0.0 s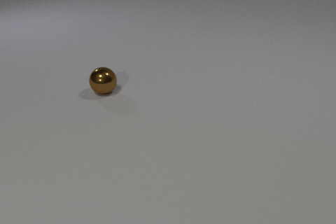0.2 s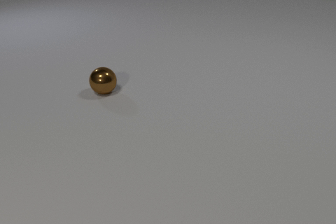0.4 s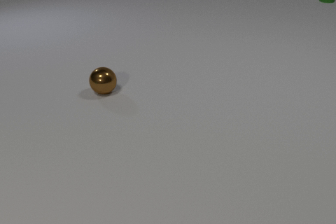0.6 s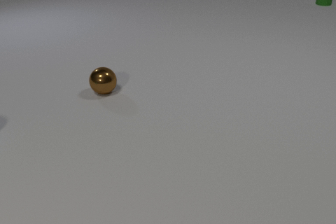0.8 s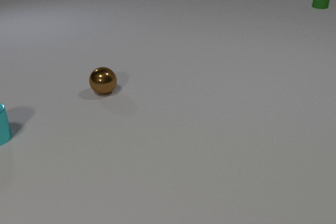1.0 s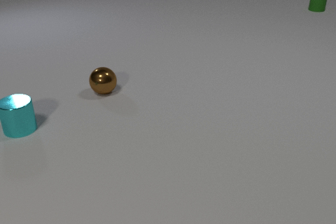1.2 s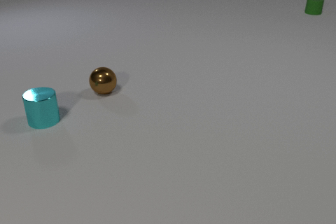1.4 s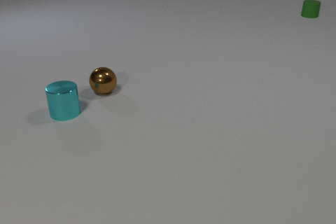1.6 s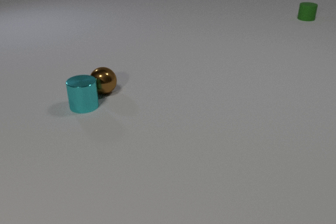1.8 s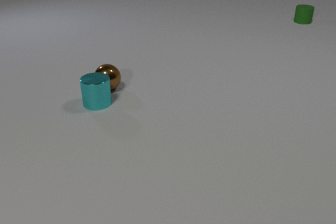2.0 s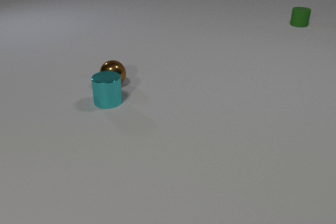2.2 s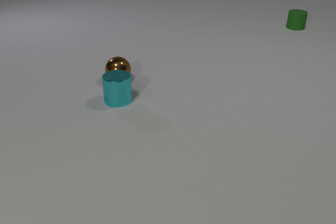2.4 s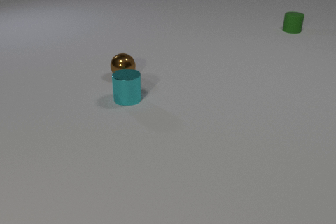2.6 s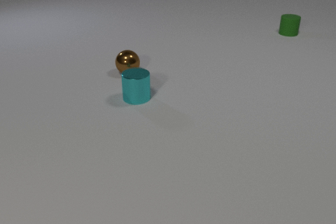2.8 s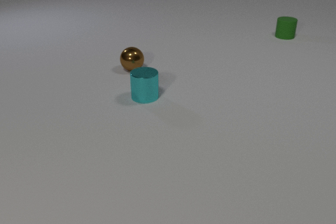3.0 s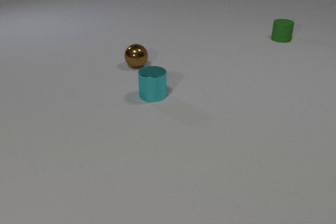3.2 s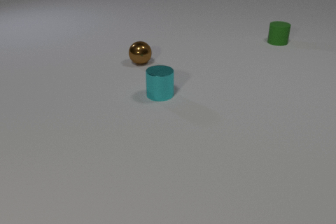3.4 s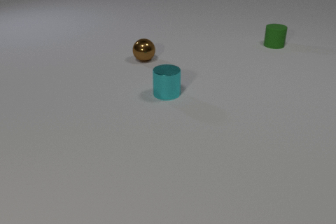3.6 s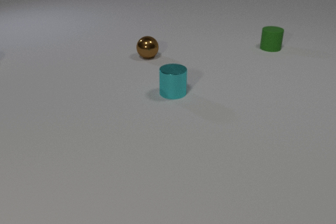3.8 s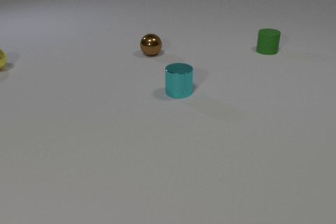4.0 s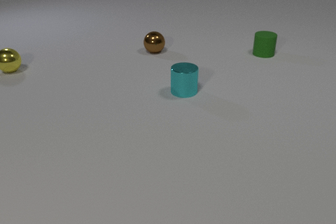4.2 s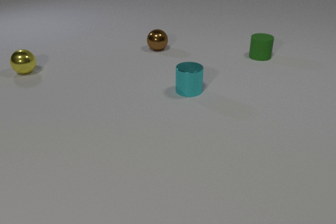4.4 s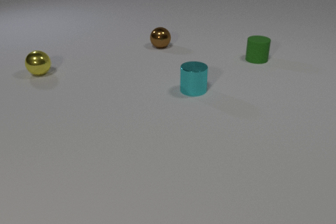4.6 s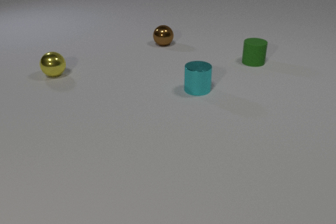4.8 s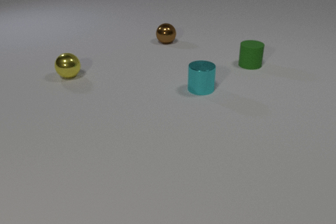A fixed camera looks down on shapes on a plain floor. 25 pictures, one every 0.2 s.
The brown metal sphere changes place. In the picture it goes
away from the camera.
The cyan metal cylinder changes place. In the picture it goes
to the right.
0.0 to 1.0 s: The cyan metal cylinder comes in at the left edge, slides to the right. The green rubber cylinder slides toward the camera.
1.0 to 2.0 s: The cyan metal cylinder slides to the right. The brown metal sphere rolls away from the camera and to the right. The green rubber cylinder slides toward the camera. The cyan metal cylinder and the brown metal sphere collide.
2.0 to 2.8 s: The cyan metal cylinder slides to the right. The brown metal sphere rolls away from the camera and to the right. The green rubber cylinder slides toward the camera.
2.8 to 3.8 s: The cyan metal cylinder slides to the right. The brown metal sphere rolls away from the camera and to the right. The green rubber cylinder slides toward the camera. The yellow metal sphere comes in at the left edge, rolls to the right.
3.8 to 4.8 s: The cyan metal cylinder slides to the right. The brown metal sphere rolls away from the camera and to the right. The green rubber cylinder slides toward the camera. The yellow metal sphere rolls to the right and toward the camera.
How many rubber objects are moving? 1.
How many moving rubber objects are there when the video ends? 1.
What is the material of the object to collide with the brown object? metal.
